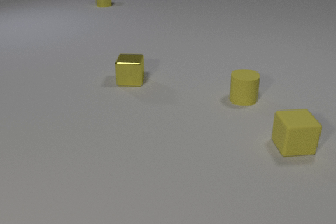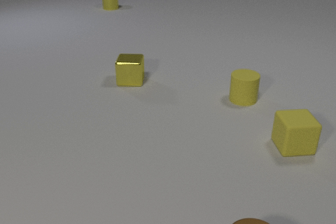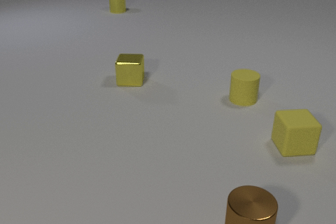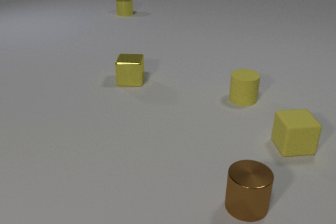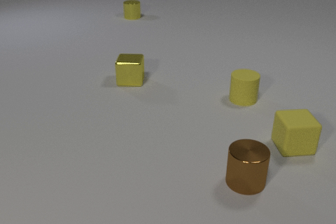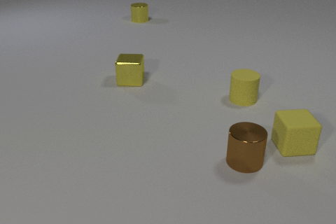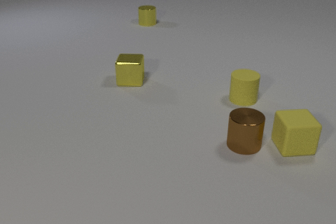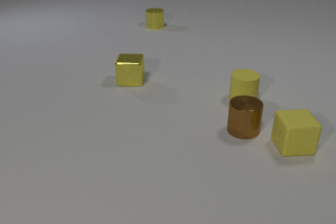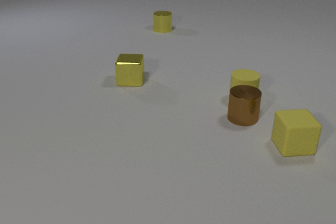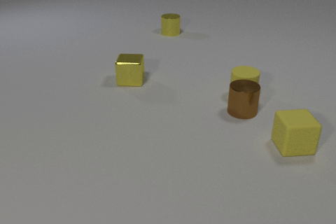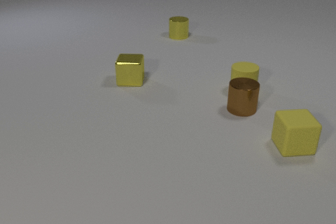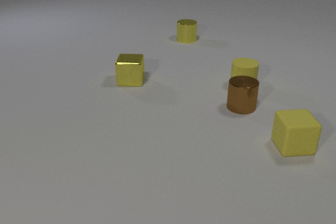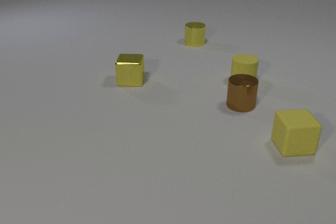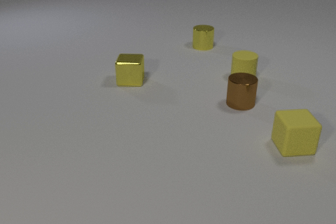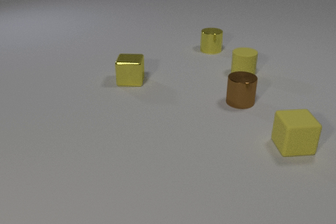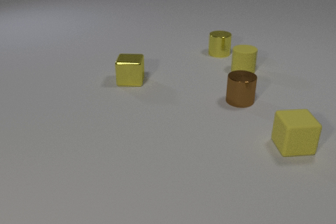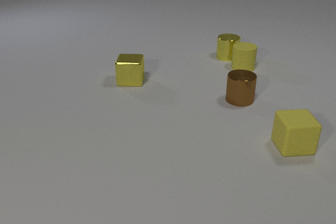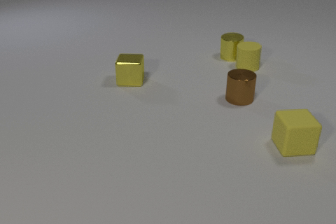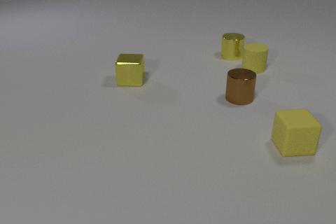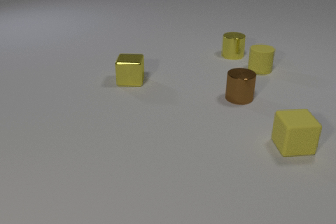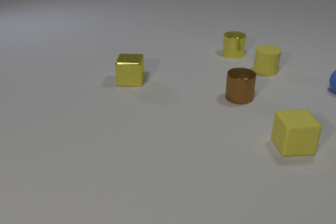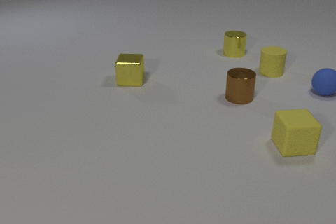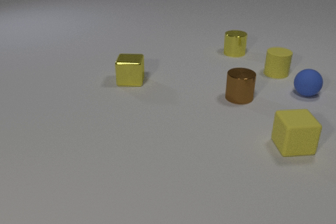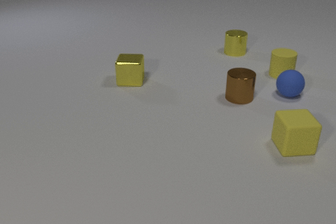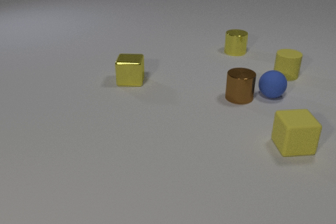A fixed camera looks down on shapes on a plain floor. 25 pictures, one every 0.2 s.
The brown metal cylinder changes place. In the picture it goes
away from the camera.
0.0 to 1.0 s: The brown metal cylinder comes in at the bottom edge, slides away from the camera. The yellow metal cylinder slides toward the camera and to the right.
1.0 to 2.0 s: The brown metal cylinder slides away from the camera. The yellow rubber cylinder slides away from the camera. The yellow metal cylinder slides toward the camera and to the right. The brown metal cylinder and the yellow rubber cylinder collide.
2.0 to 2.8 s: The brown metal cylinder slides away from the camera. The yellow rubber cylinder slides away from the camera. The yellow metal cylinder slides toward the camera and to the right.
2.8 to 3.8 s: The brown metal cylinder slides away from the camera. The yellow rubber cylinder slides to the right and away from the camera. The yellow metal cylinder slides to the right and toward the camera. The yellow rubber cylinder and the yellow metal cylinder collide.
3.8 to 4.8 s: The yellow rubber cylinder slides to the right. The blue rubber sphere comes in at the right edge, rolls to the left and toward the camera. The yellow metal cylinder slides away from the camera.
What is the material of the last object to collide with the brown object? rubber.
How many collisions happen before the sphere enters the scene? 2.
How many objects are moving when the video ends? 4.
